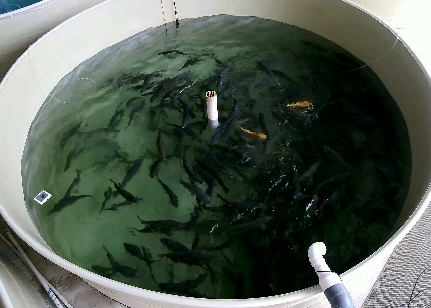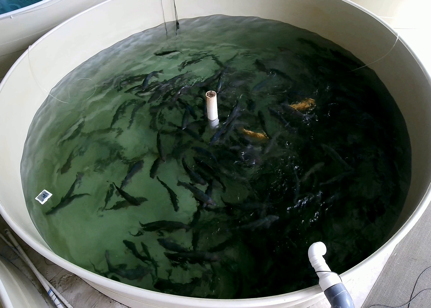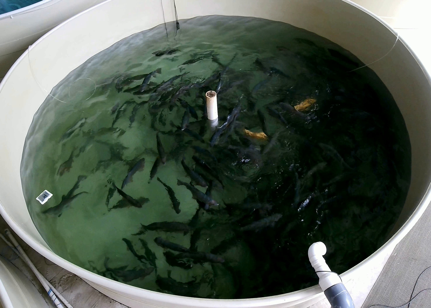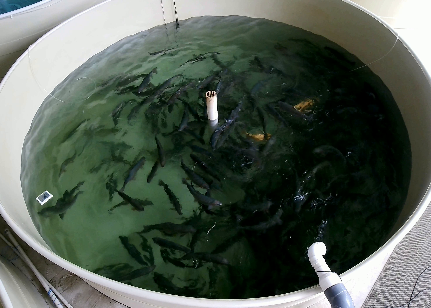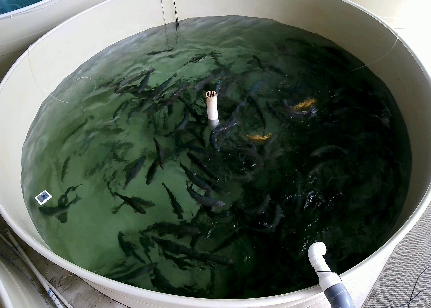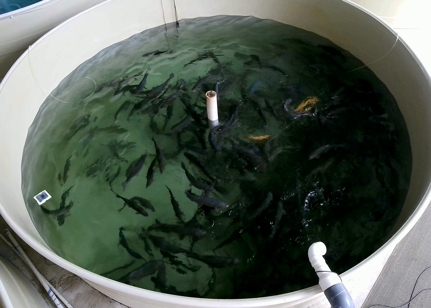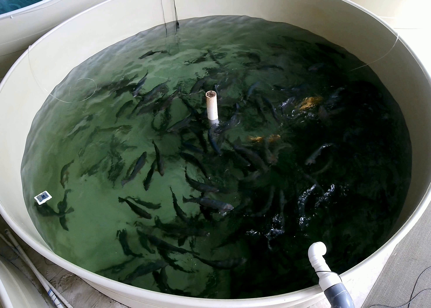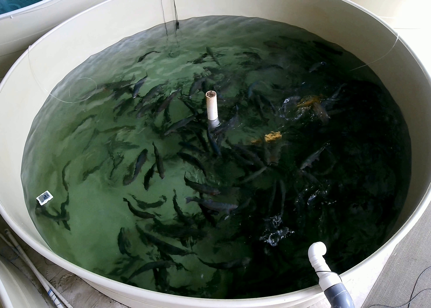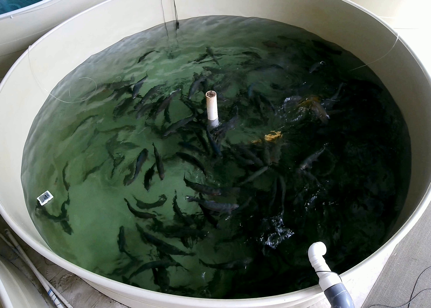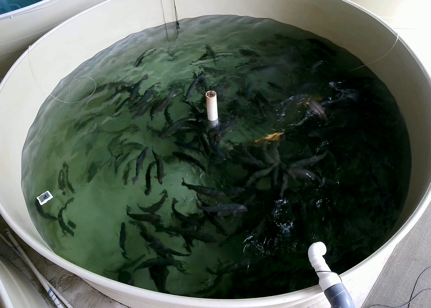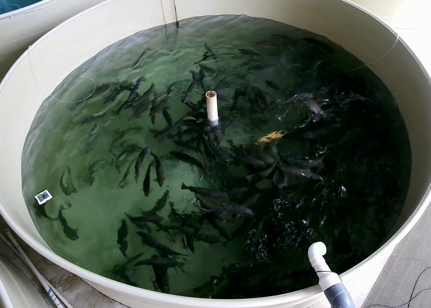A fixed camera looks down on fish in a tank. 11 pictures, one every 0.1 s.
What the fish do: Foraging.
